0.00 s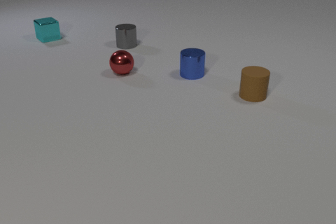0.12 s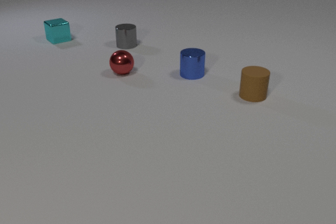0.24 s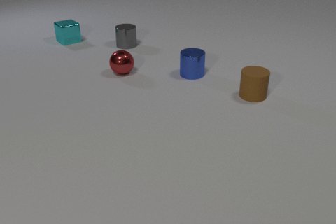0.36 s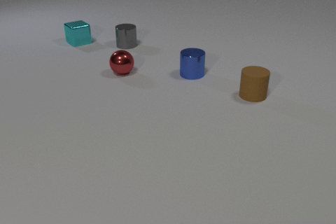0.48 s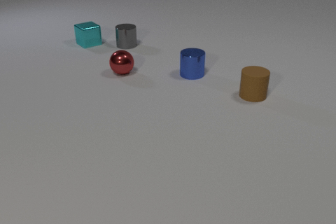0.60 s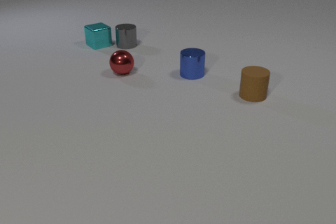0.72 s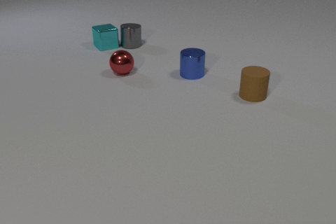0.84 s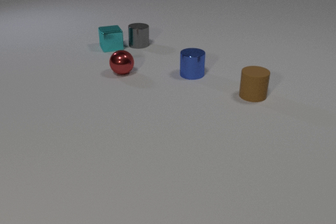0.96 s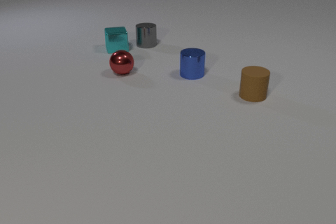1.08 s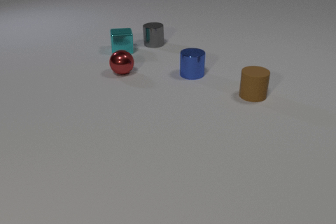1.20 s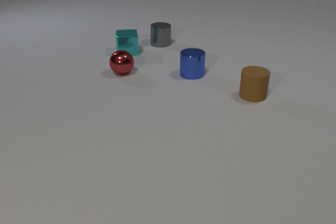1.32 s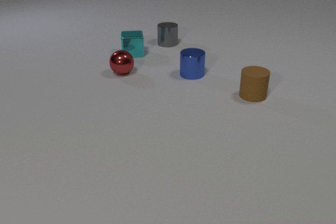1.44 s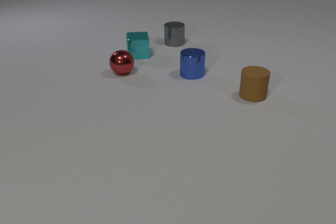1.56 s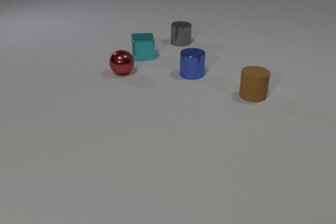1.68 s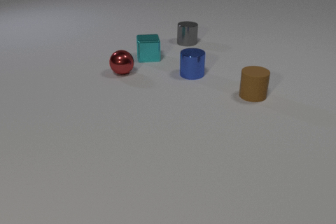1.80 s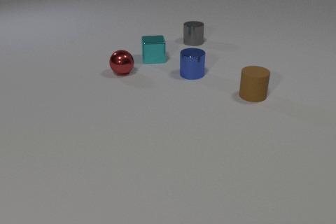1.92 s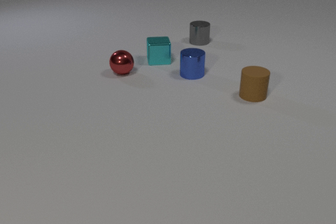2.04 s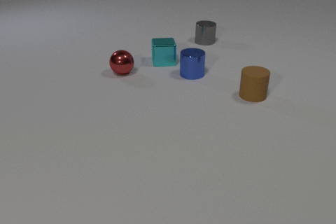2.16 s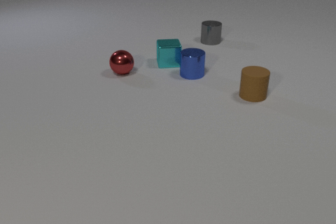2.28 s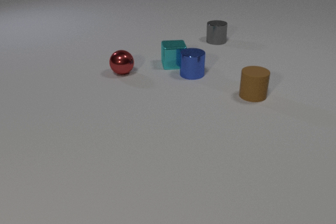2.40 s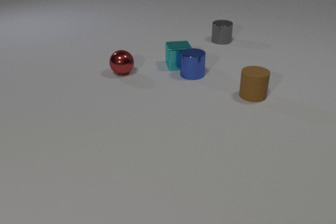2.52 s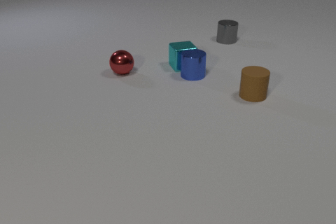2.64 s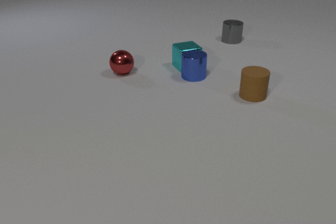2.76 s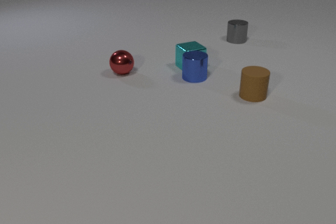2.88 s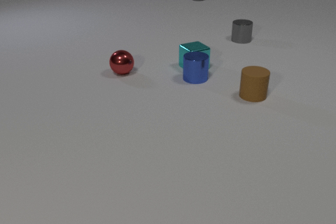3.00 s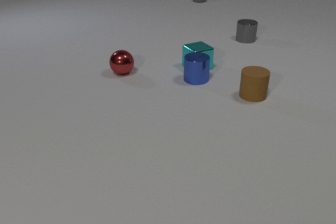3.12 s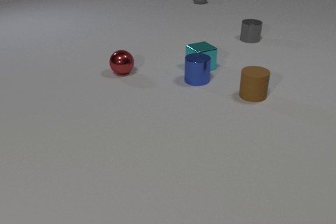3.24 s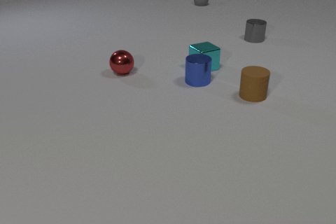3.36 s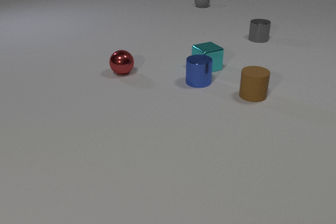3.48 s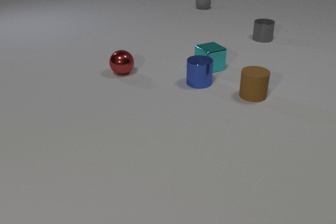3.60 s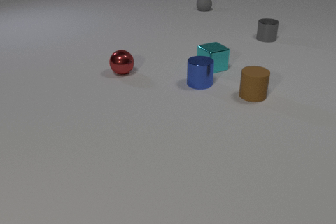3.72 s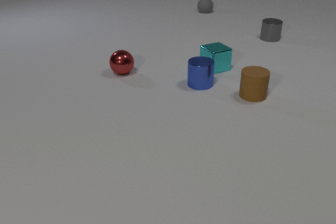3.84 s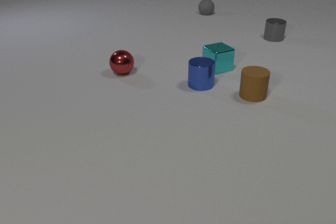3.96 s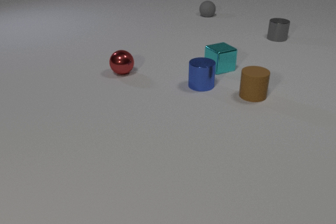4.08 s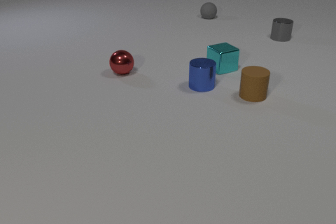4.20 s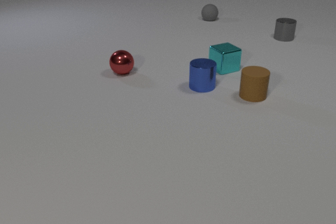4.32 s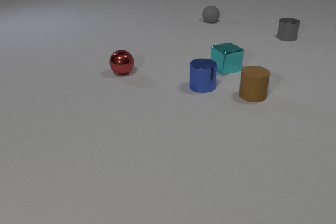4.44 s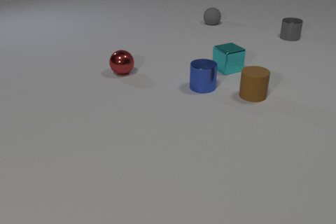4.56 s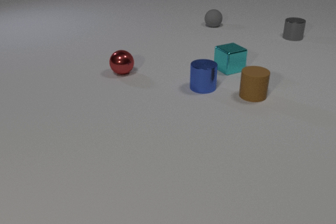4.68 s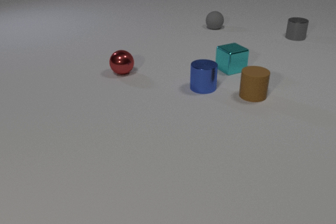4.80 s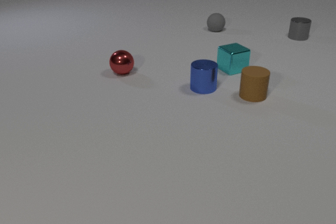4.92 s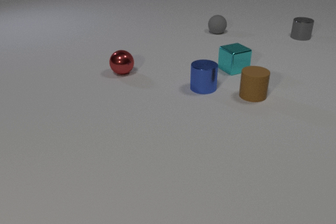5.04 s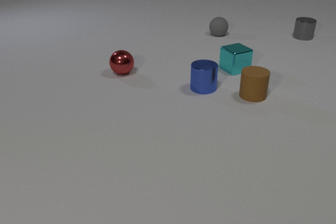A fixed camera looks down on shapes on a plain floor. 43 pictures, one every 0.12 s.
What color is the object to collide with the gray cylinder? cyan.
What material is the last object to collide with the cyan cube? metal.
What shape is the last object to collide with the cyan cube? cylinder.
0.00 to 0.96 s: The cyan metal cube slides to the right and toward the camera, spins so that its near face slides to the left, clockwise seen from above. The gray metal cylinder slides to the right. The cyan metal cube and the gray metal cylinder collide.
0.96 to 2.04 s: The cyan metal cube slides to the right and toward the camera. The gray metal cylinder slides to the right.
2.04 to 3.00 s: The cyan metal cube slides to the right, spins counterclockwise seen from above by about 15 degrees, its near face sliding to the right. The gray metal cylinder slides to the right. The blue metal cylinder slides toward the camera. The gray rubber sphere comes in at the top edge, rolls toward the camera. The cyan metal cube and the blue metal cylinder collide.
3.00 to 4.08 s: The cyan metal cube slides to the right. The gray metal cylinder slides to the right. The blue metal cylinder slides toward the camera. The gray rubber sphere rolls toward the camera.
4.08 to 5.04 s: The cyan metal cube slides to the right. The gray metal cylinder slides to the right and away from the camera. The gray rubber sphere rolls toward the camera.
